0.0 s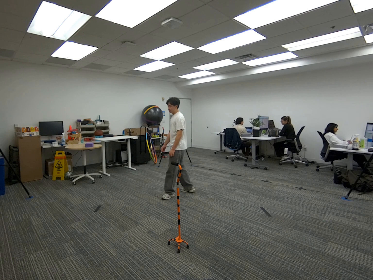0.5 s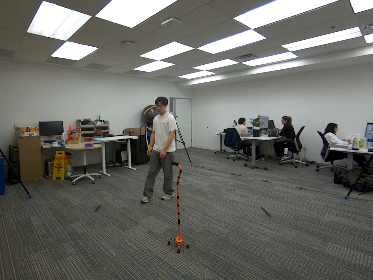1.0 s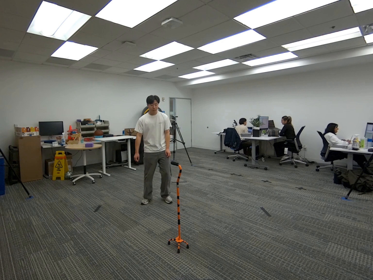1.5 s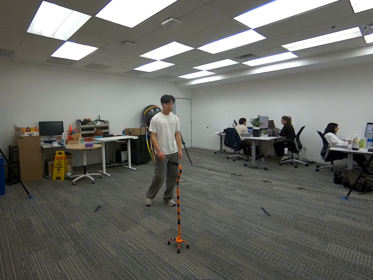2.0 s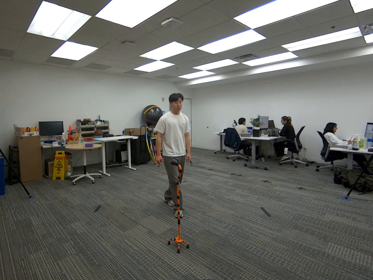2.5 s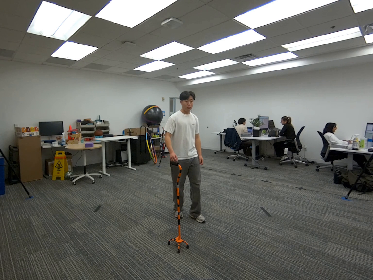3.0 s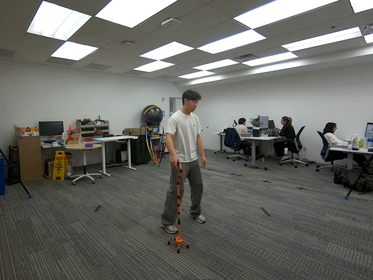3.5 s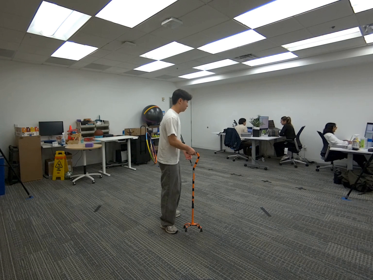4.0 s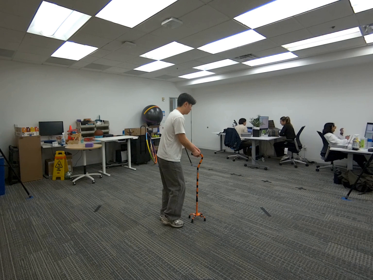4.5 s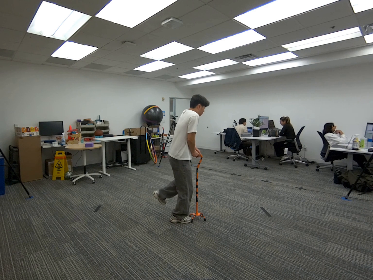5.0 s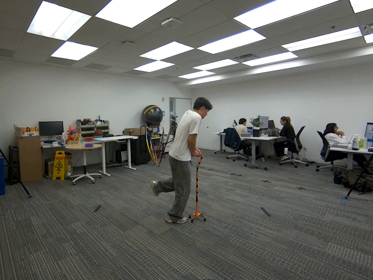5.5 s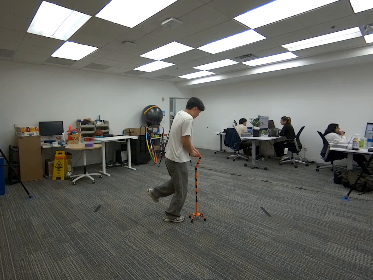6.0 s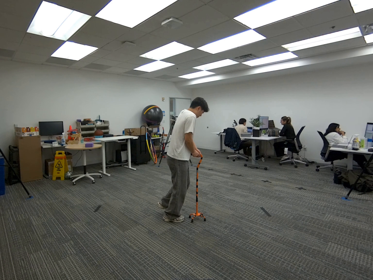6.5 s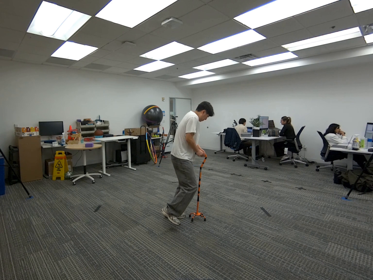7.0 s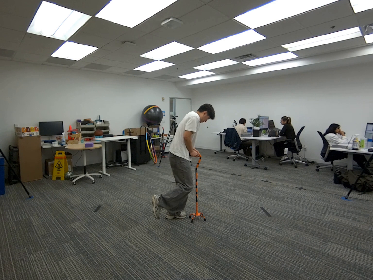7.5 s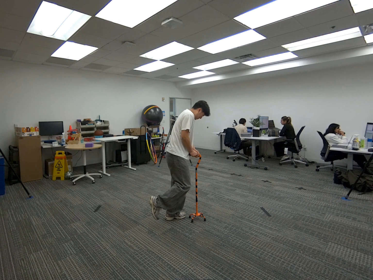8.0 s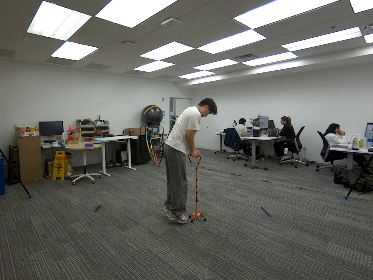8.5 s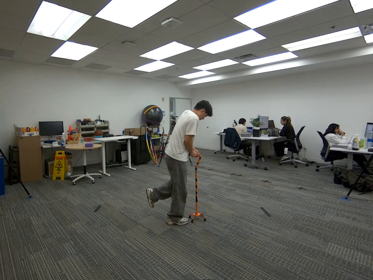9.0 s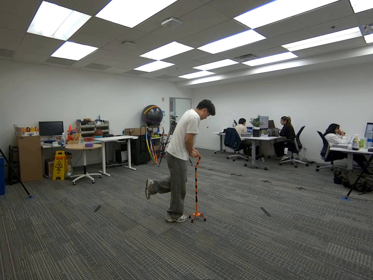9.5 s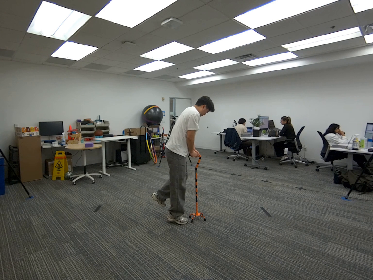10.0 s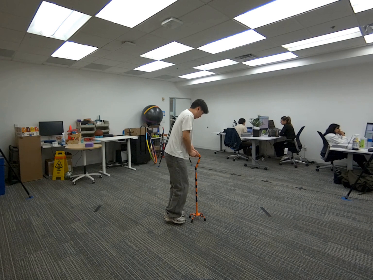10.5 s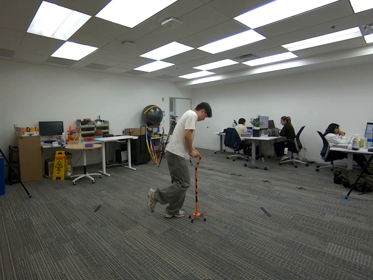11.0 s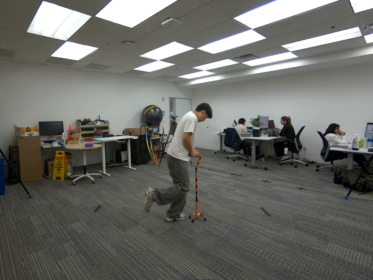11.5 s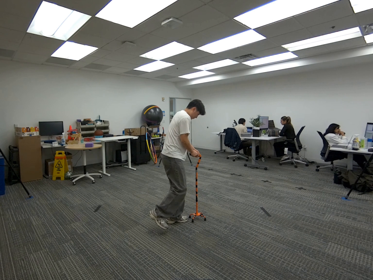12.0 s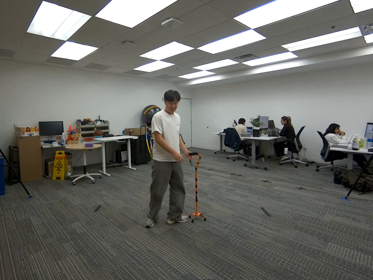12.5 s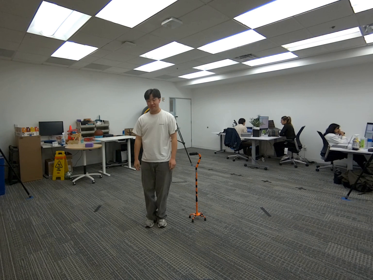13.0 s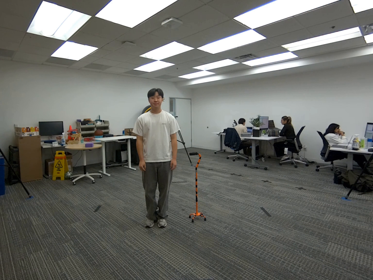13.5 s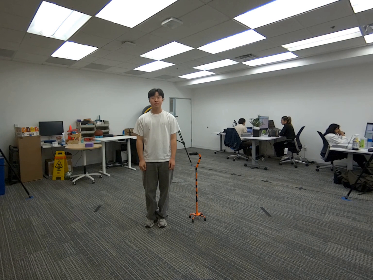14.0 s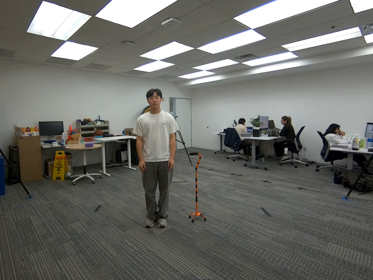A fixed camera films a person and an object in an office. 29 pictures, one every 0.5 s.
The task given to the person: Walk over to the cane and using both hands grasp the cane by the handle and using the cane as a balance infront of you proceed to hop from one leg to another alternating the hop. Let go of the cane when complete.
